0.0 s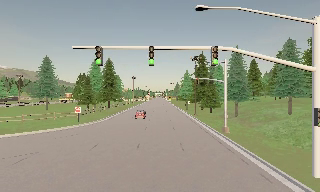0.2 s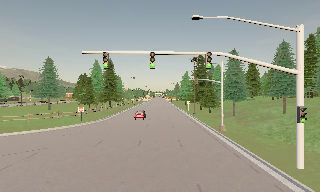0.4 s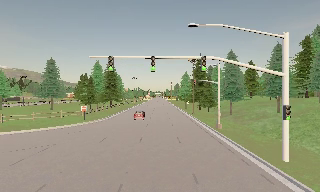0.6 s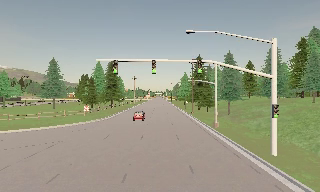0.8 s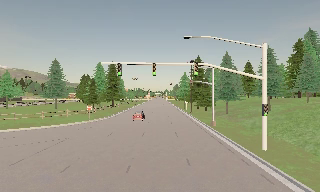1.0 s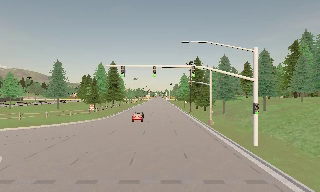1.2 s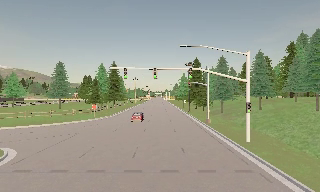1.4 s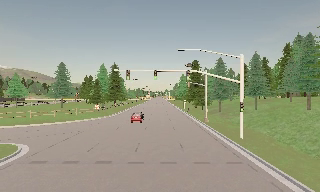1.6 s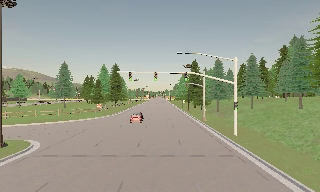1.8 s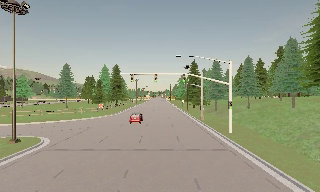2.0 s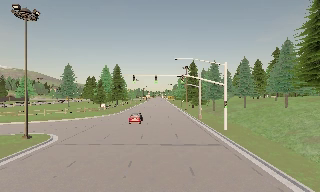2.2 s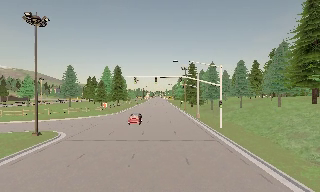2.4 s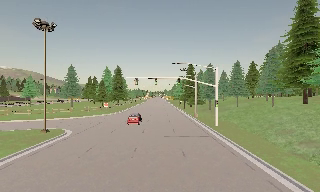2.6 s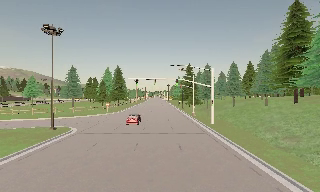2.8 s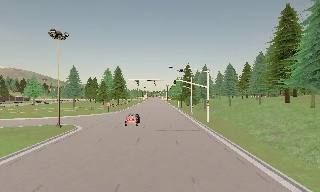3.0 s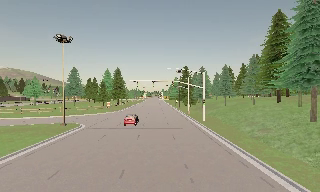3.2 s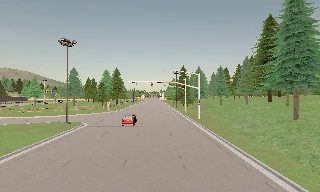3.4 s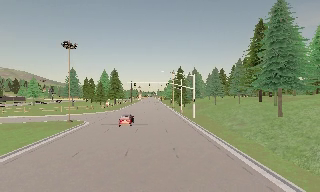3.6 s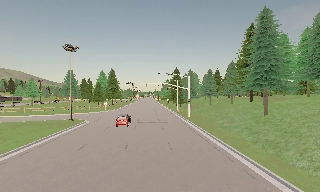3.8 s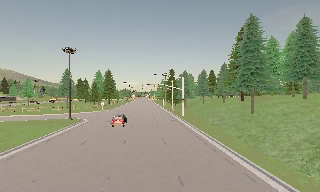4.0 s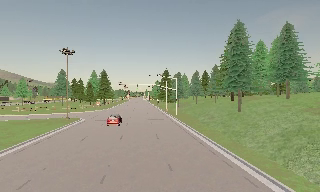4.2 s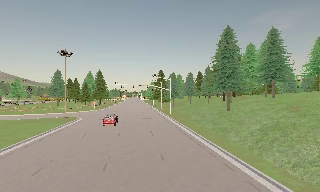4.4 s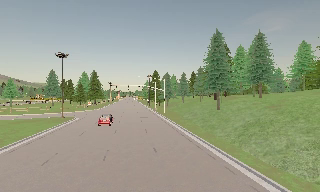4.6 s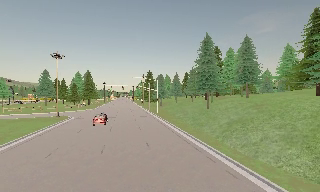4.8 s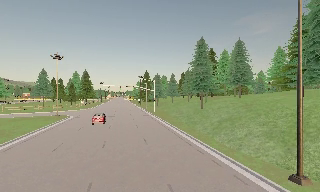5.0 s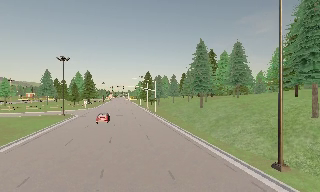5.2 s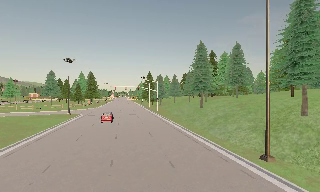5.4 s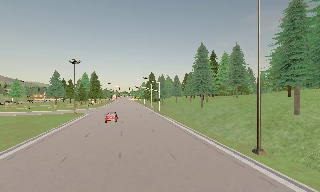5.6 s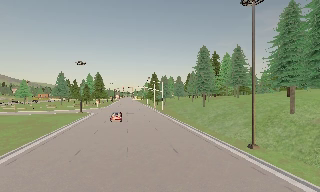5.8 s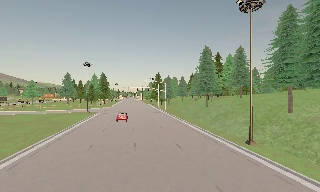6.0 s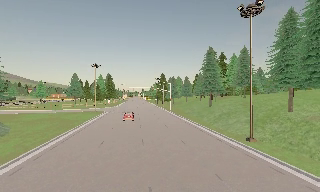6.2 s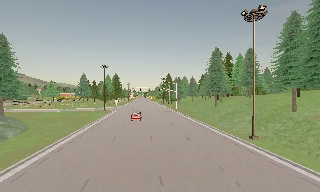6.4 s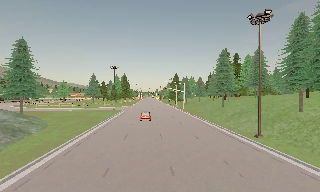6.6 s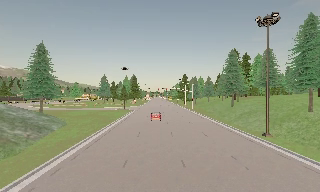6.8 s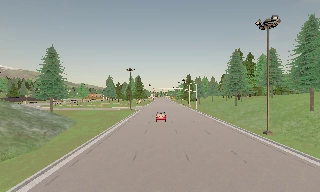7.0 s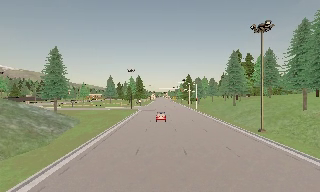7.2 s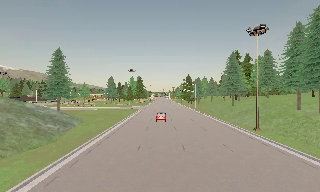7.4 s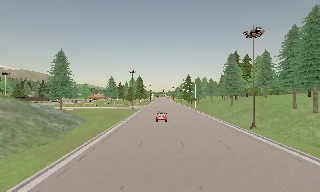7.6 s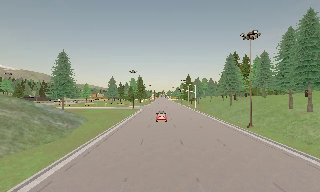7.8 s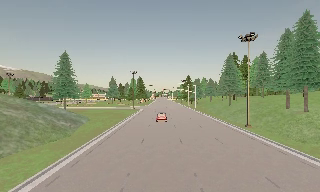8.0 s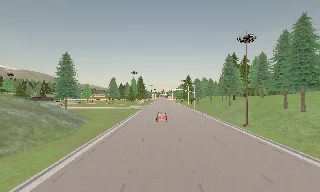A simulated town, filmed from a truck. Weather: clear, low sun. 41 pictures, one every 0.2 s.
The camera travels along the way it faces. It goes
backward.
0.0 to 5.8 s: The scene slides to the left, as the camera pans about 10 degrees to its right. It travels backward, about 35 m, so what stands in front gets smaller.
5.8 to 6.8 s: The scene slides to the right, as the camera pans about 10 degrees to its left. It travels backward, about 5 m, so what stands in front gets smaller.
6.8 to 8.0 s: The camera travels backward, about 4.5 m, so what stands in front gets smaller. It loses speed.
The film runs backward here.
